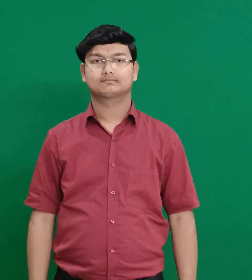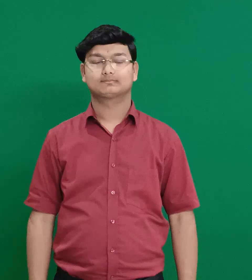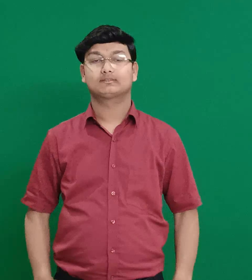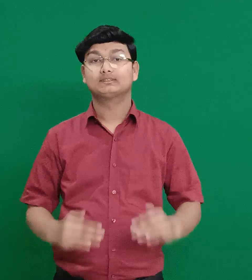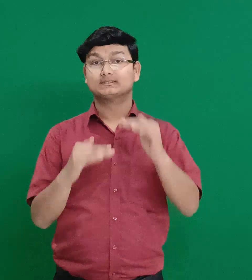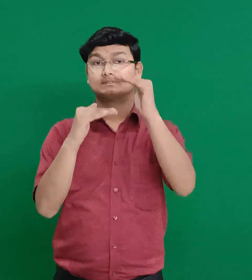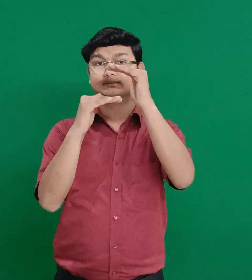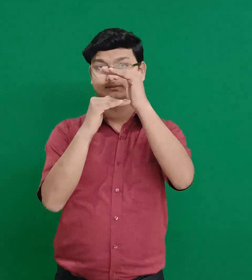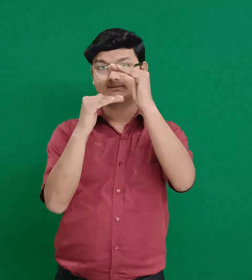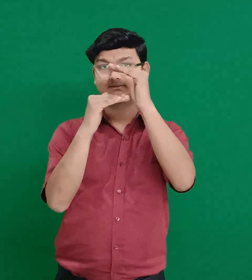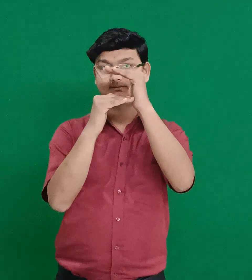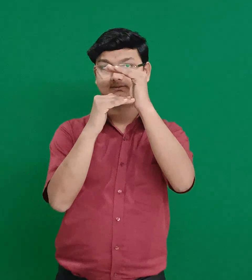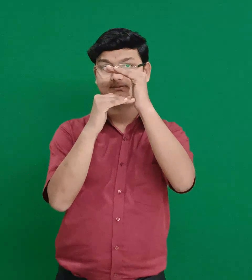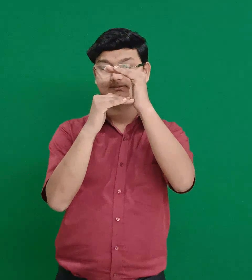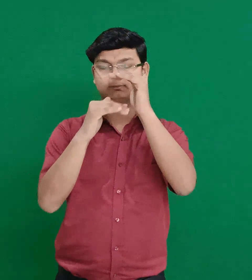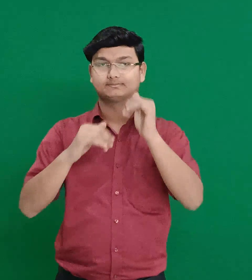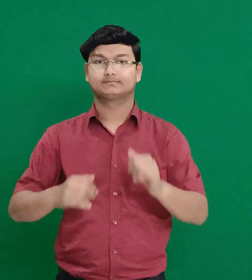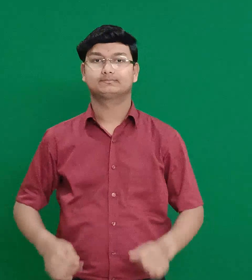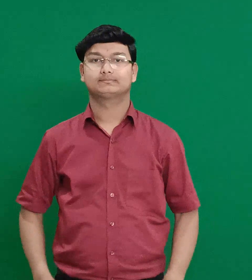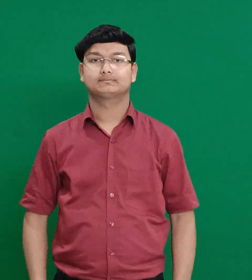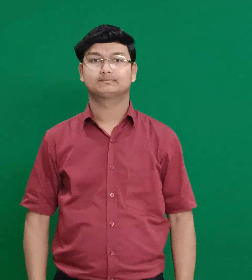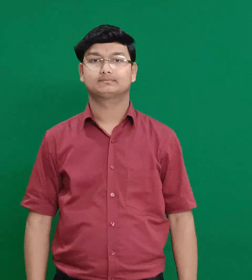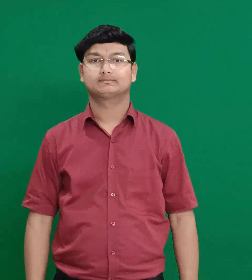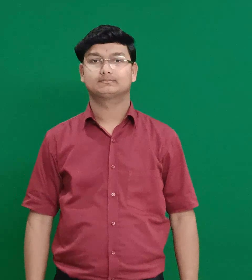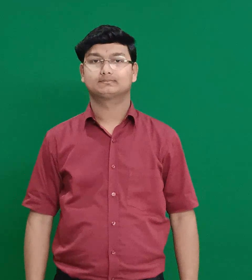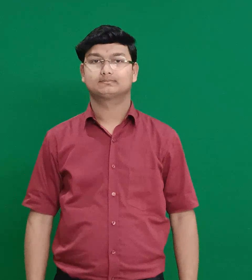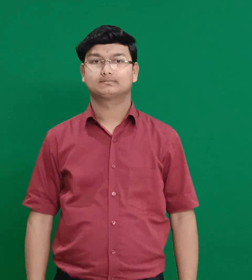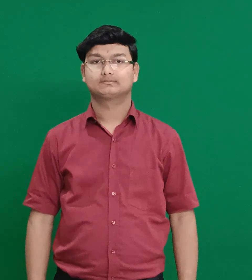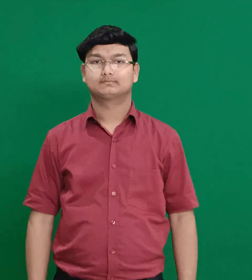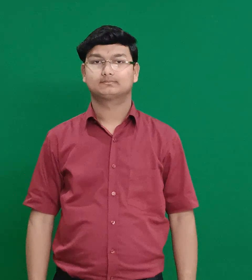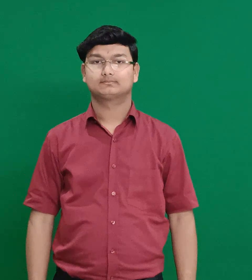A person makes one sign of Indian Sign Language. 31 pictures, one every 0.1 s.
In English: zippor
